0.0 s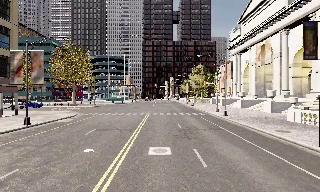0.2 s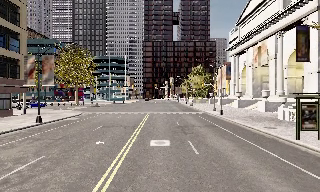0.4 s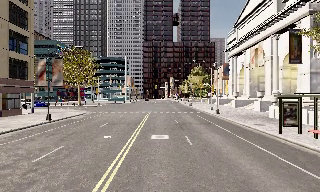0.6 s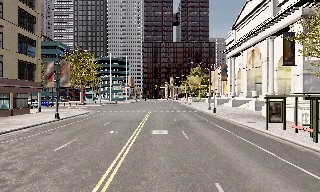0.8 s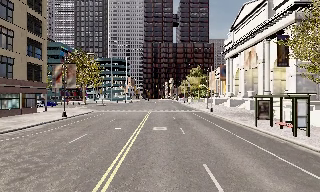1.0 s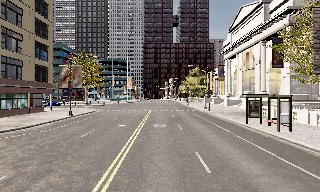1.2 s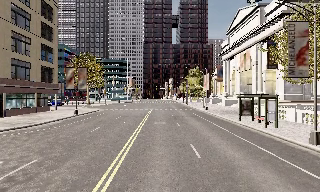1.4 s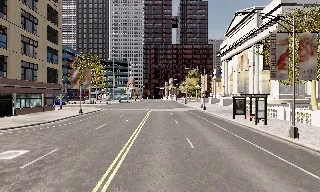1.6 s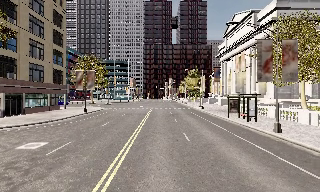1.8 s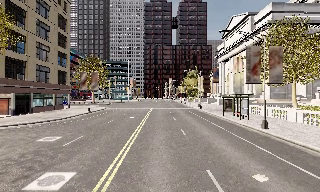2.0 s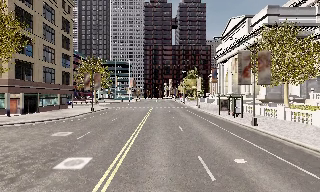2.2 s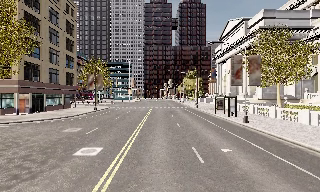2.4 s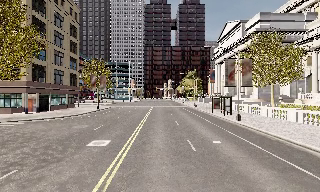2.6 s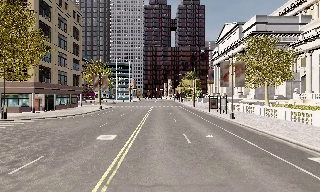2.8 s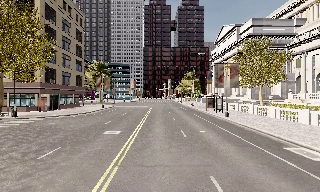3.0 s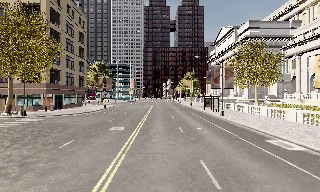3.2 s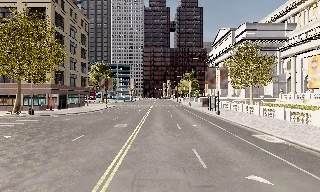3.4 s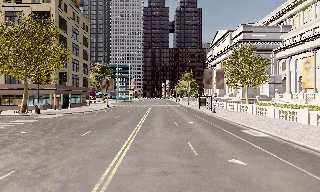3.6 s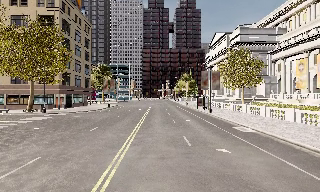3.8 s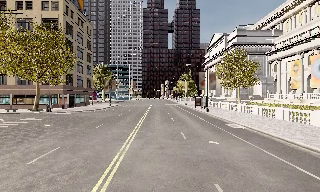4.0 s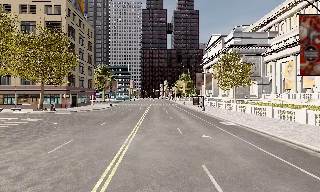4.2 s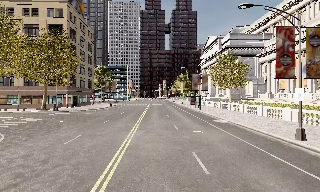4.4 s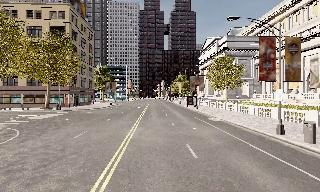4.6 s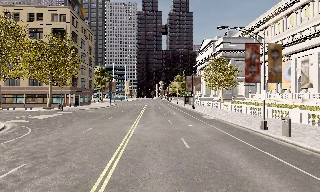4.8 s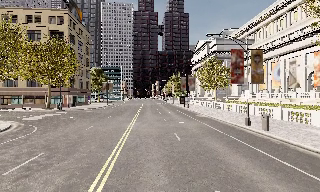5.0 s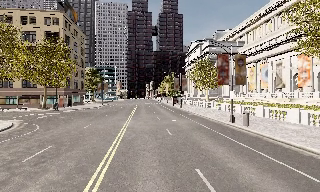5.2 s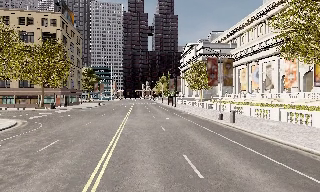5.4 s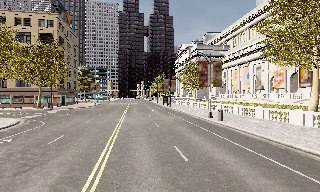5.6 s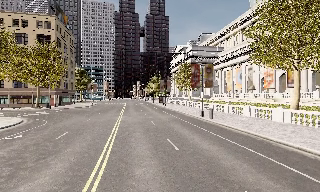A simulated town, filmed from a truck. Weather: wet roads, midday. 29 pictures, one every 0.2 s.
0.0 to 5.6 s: The camera swings to its right by about 10 degrees, and the scene slides to the left. It travels backward, about 40 m, so what stands in front gets smaller.
The film runs backward here.
